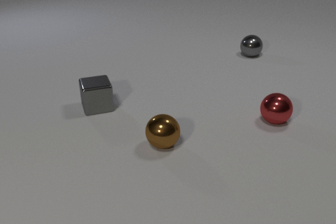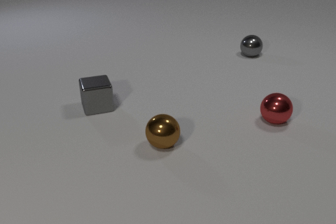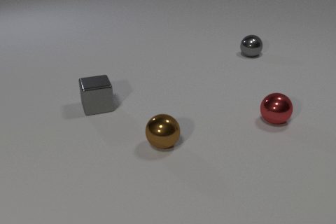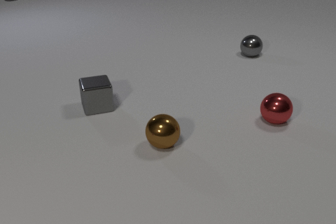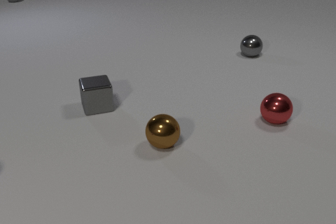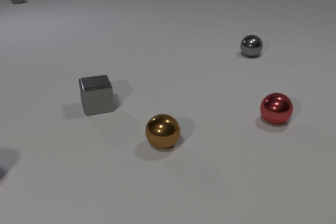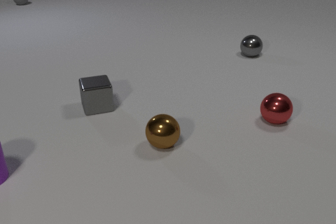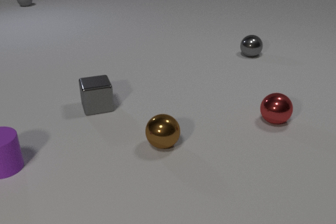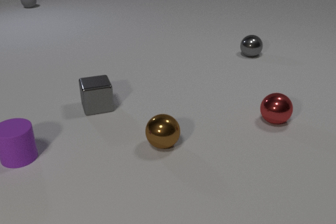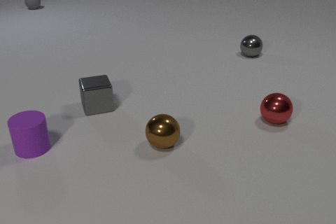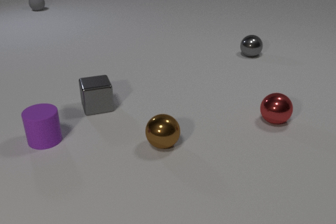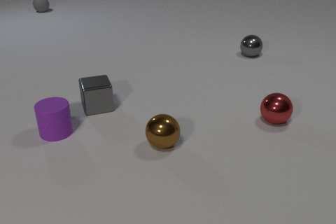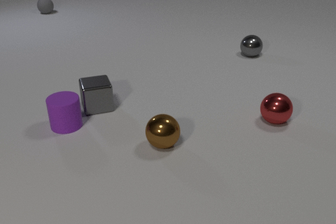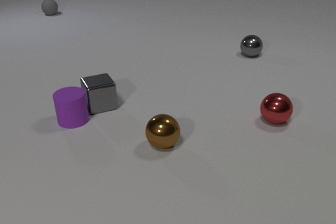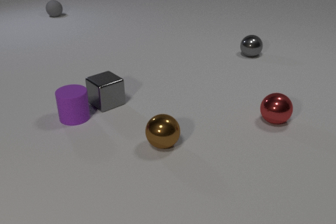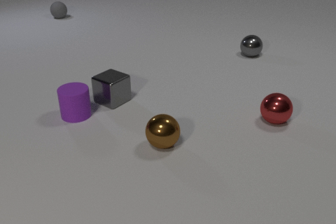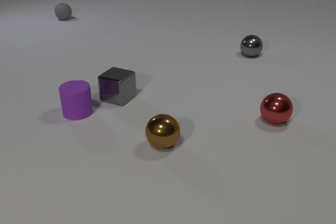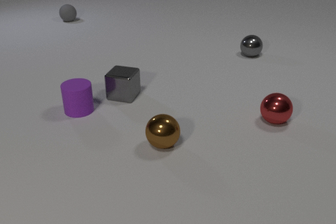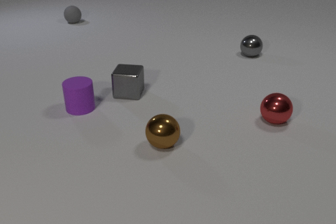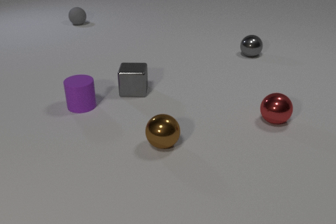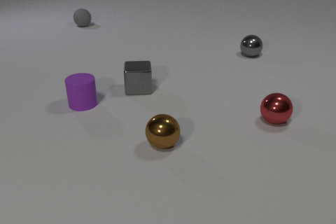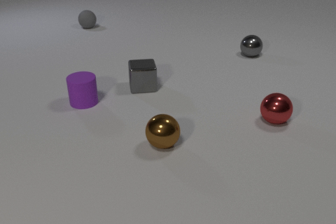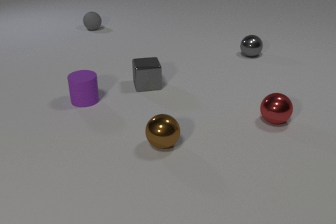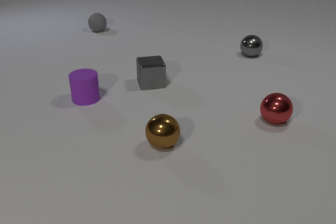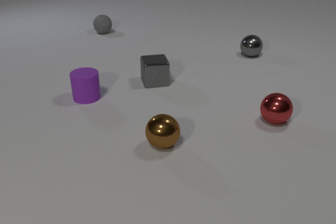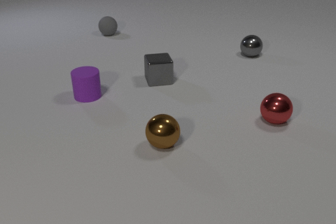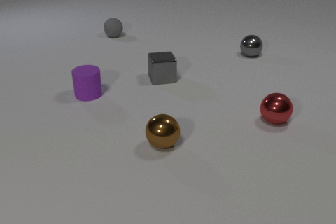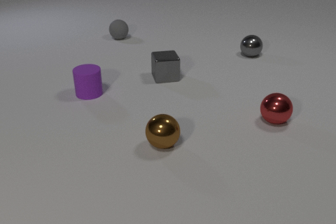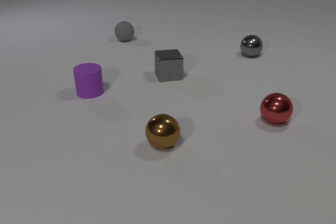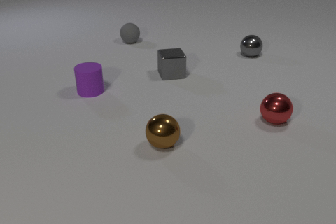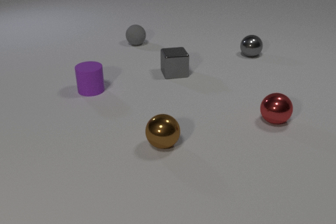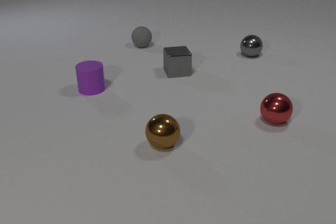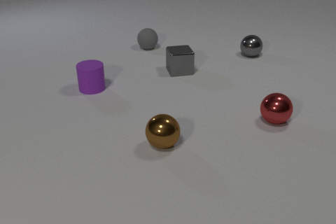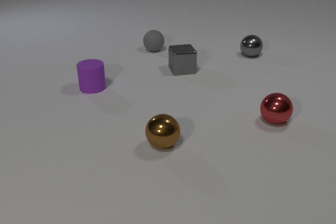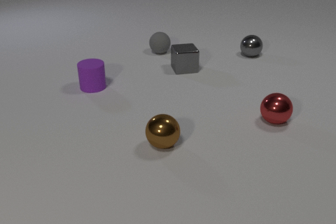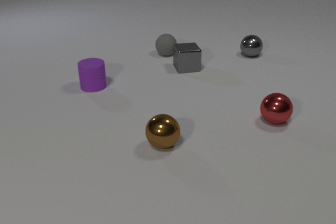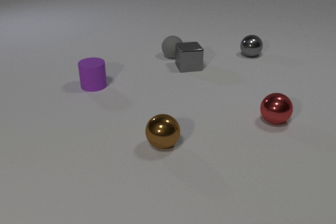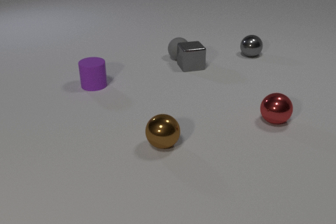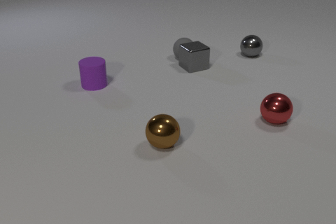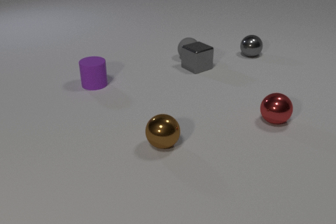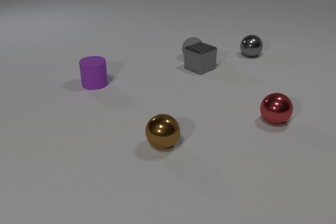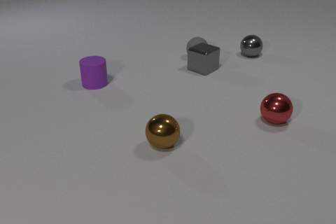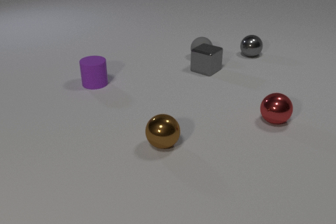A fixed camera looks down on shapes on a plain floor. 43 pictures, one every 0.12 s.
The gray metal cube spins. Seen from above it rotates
counterclockwise.
The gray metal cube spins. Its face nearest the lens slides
to the right.
0.00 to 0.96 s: The purple rubber cylinder comes in at the left edge, slides to the right and away from the camera. The gray rubber sphere comes in at the top edge, rolls toward the camera and to the right.
0.96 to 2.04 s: The purple rubber cylinder slides away from the camera and to the right. The gray metal cube slides to the right and away from the camera, spins counterclockwise seen from above by about 60 degrees, its near face sliding to the right. The gray rubber sphere rolls toward the camera and to the right. The purple rubber cylinder and the gray metal cube collide.
2.04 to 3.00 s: The purple rubber cylinder slides away from the camera. The gray metal cube slides to the right and away from the camera, spins counterclockwise seen from above by about 30 degrees, its near face sliding to the right. The gray rubber sphere rolls toward the camera and to the right.
3.00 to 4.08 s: The purple rubber cylinder slides away from the camera. The gray metal cube slides away from the camera and to the right. The gray rubber sphere rolls toward the camera and to the right.
4.08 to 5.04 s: The purple rubber cylinder slides away from the camera. The gray metal cube slides to the right, spins so that its near face slides to the right, counterclockwise seen from above. The gray rubber sphere rolls to the right. The gray metal cube and the gray rubber sphere collide.
Are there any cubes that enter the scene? no.
How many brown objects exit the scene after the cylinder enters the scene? 0.
How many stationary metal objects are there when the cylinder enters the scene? 4.
